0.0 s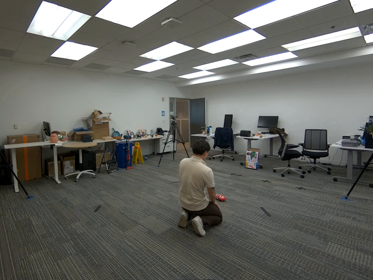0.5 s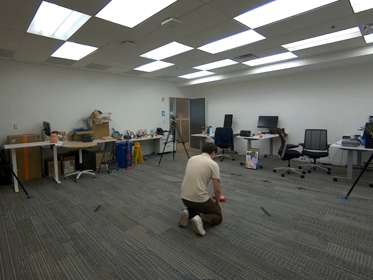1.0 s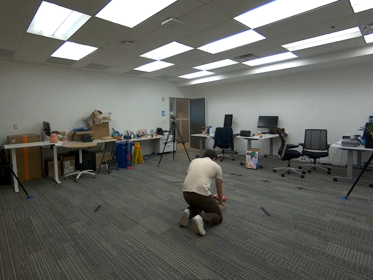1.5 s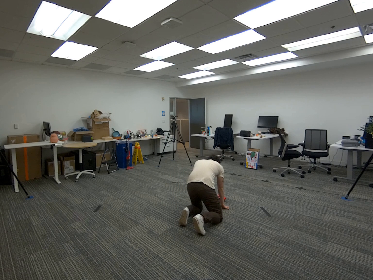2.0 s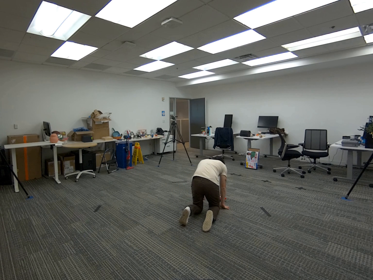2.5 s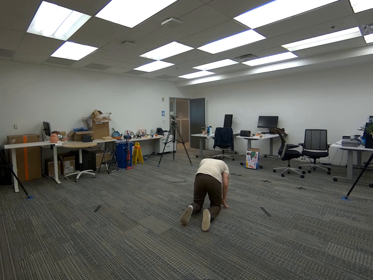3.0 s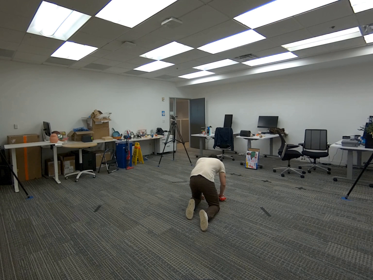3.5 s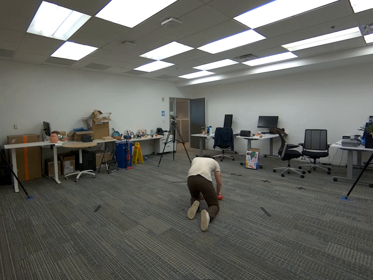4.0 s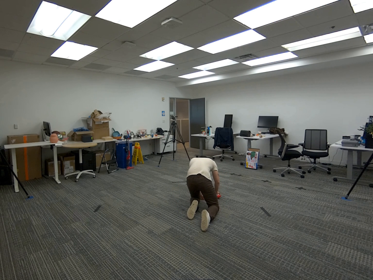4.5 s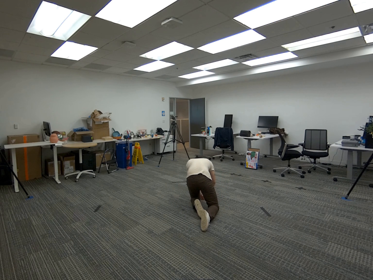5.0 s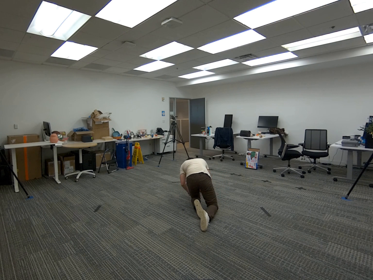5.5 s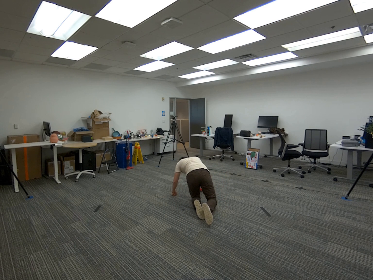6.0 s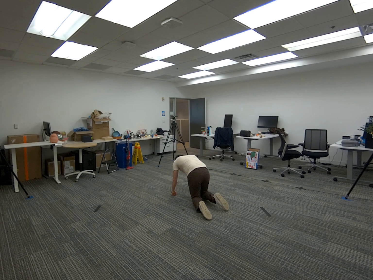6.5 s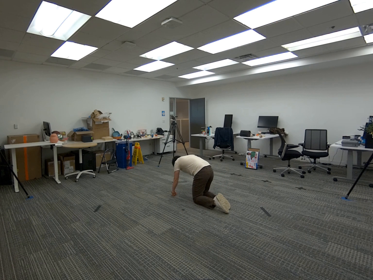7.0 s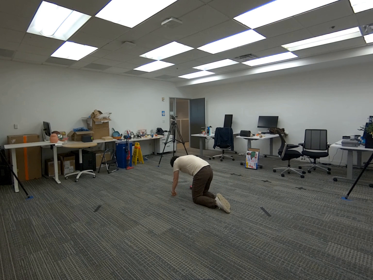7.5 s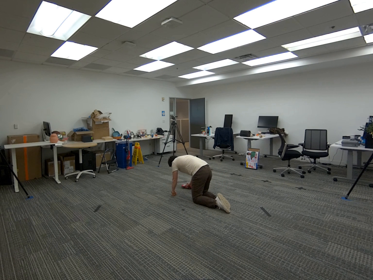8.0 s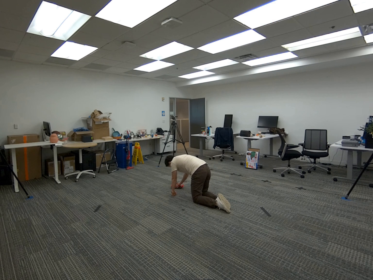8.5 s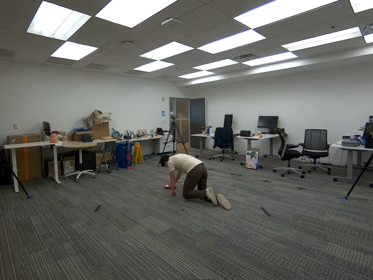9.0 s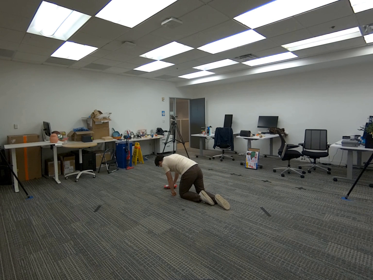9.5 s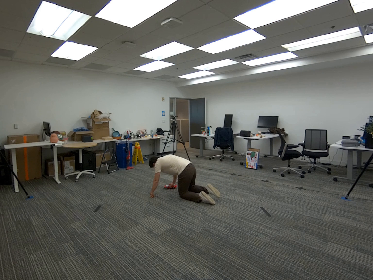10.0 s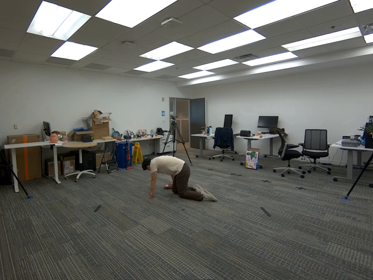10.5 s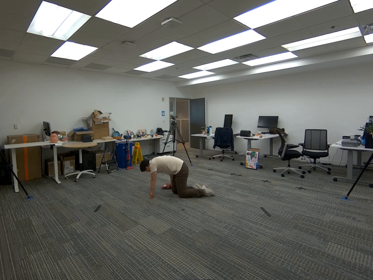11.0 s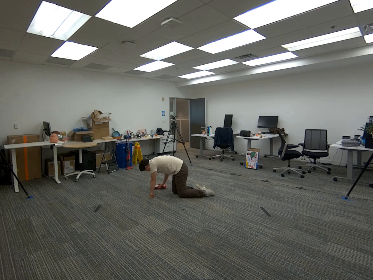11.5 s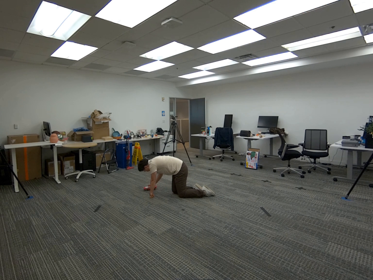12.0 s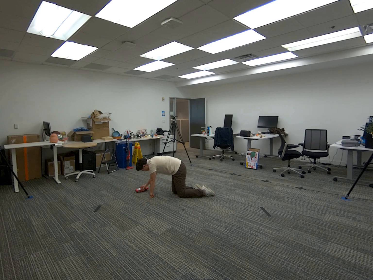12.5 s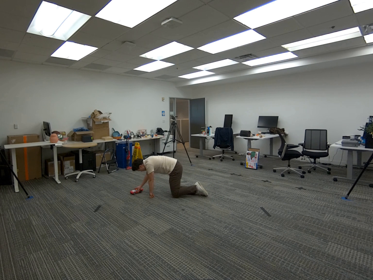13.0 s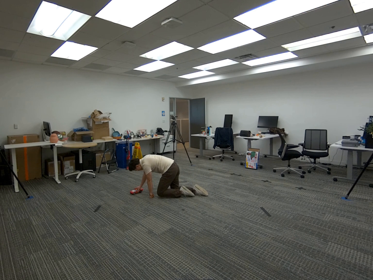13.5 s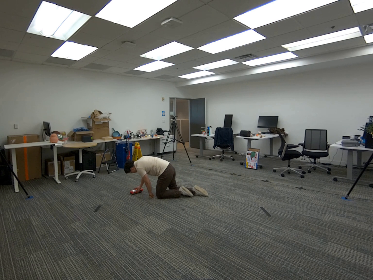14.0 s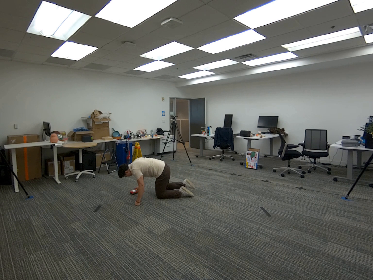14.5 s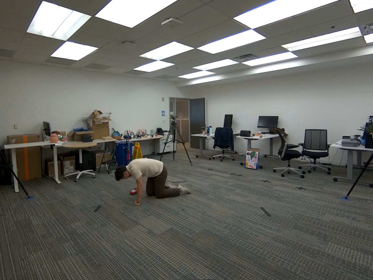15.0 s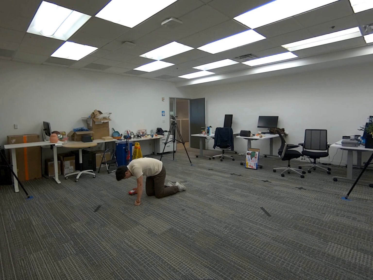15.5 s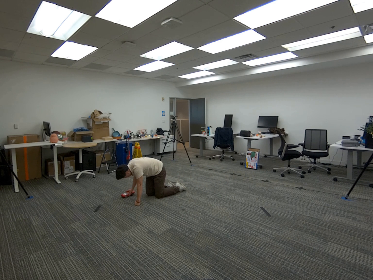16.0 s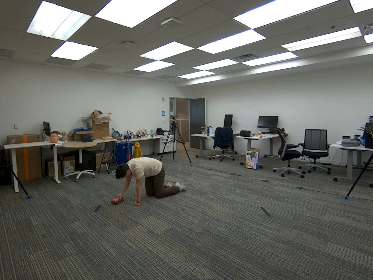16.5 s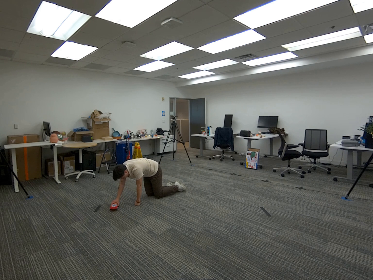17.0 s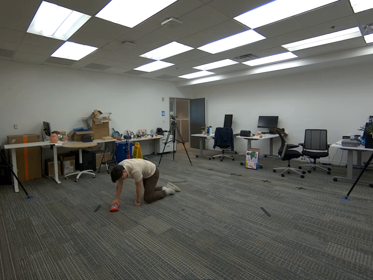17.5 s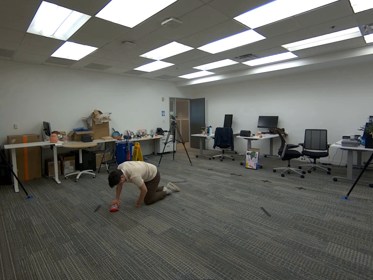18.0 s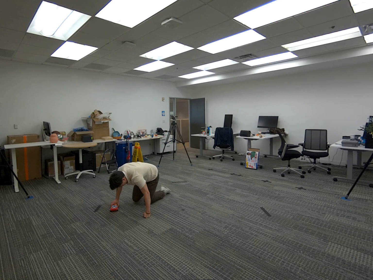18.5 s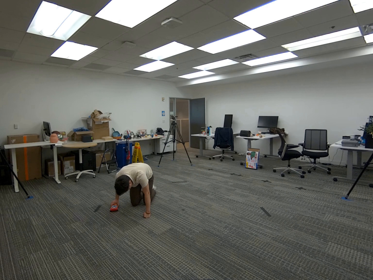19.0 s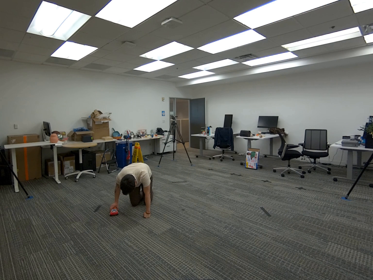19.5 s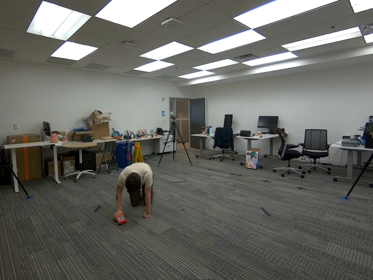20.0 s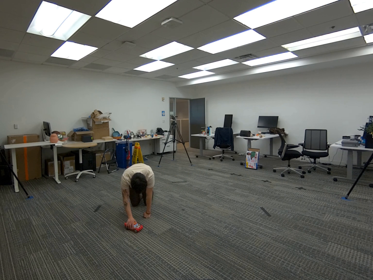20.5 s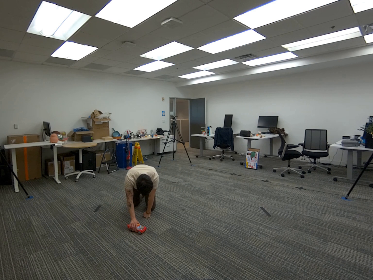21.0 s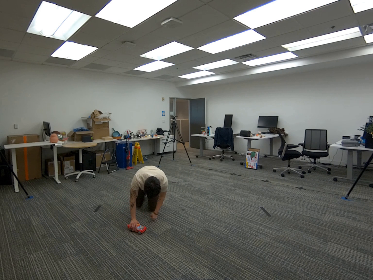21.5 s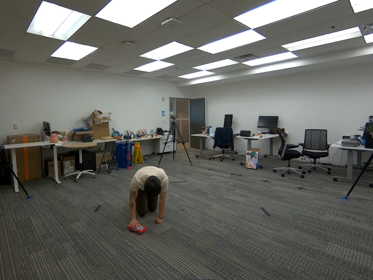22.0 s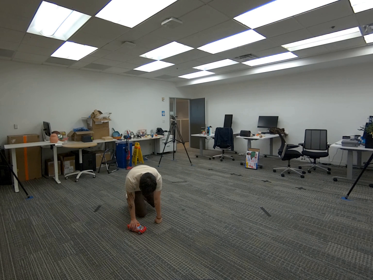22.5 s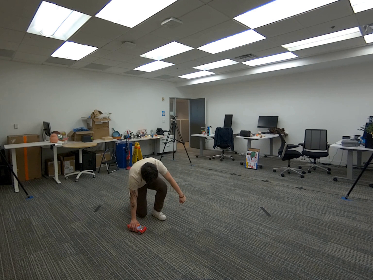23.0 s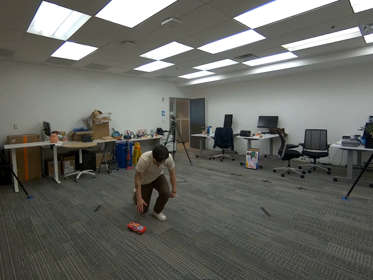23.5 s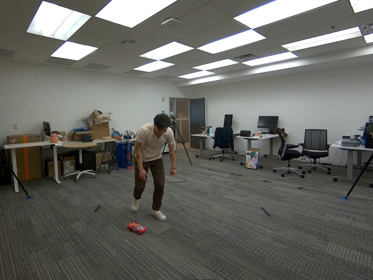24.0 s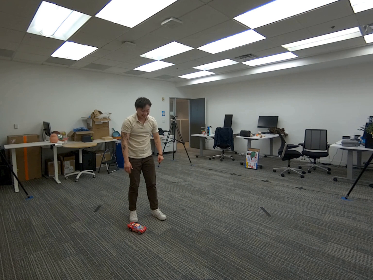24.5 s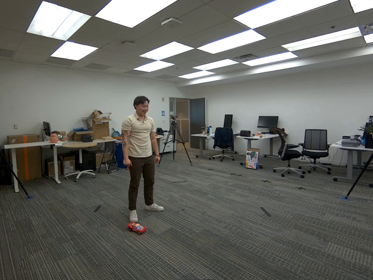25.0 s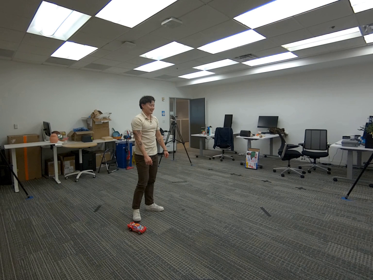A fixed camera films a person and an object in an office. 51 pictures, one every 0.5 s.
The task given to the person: Walk to the toy car on the ground, bend down to your knees and use your hand to roll the car around the ground. Stand up when finished.
